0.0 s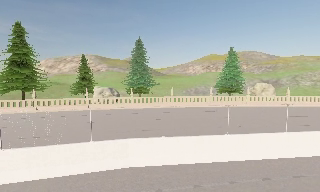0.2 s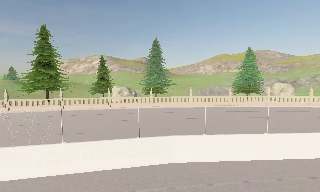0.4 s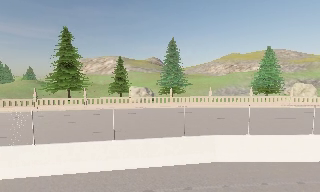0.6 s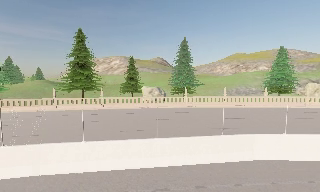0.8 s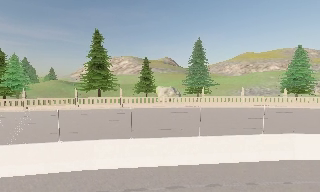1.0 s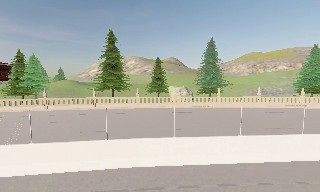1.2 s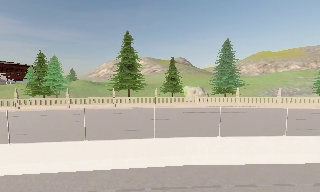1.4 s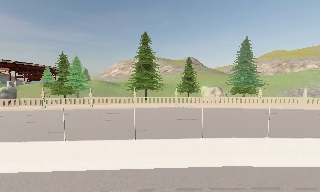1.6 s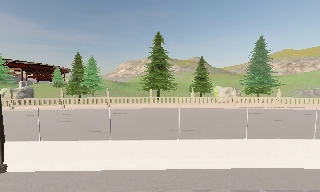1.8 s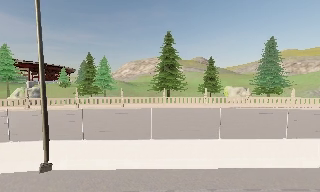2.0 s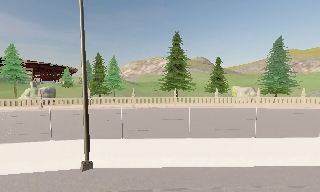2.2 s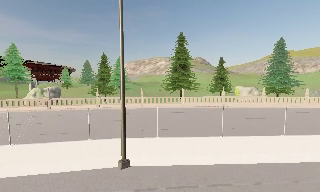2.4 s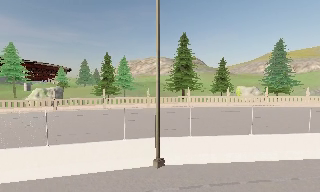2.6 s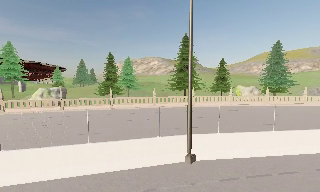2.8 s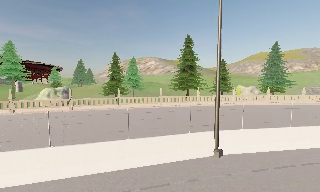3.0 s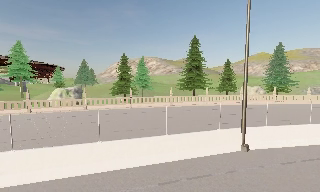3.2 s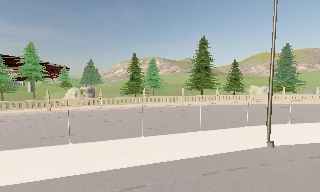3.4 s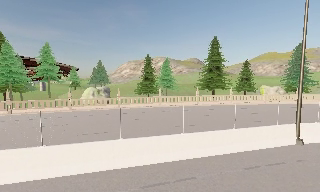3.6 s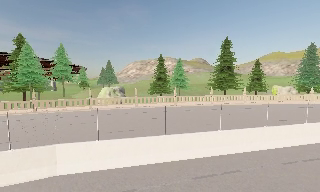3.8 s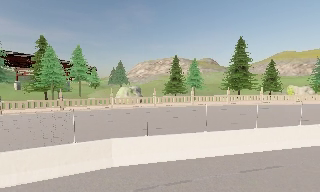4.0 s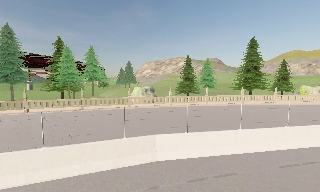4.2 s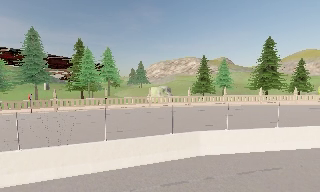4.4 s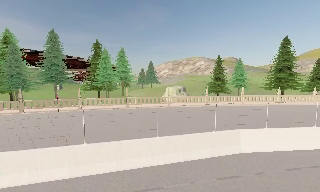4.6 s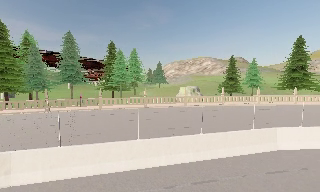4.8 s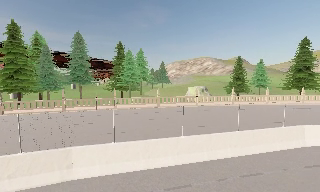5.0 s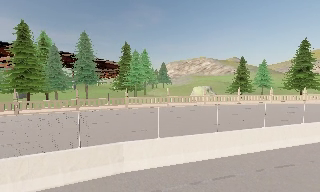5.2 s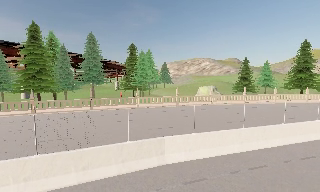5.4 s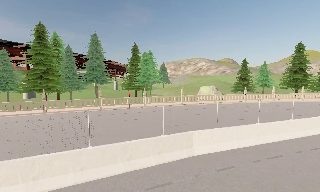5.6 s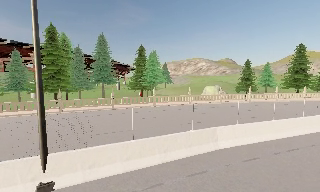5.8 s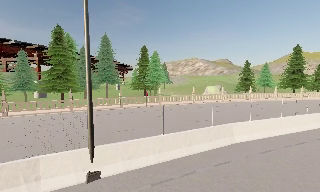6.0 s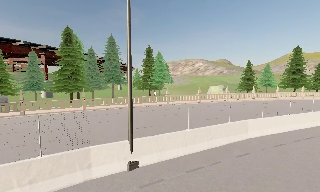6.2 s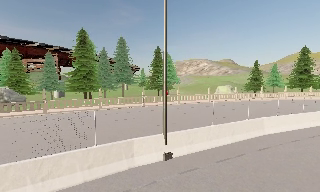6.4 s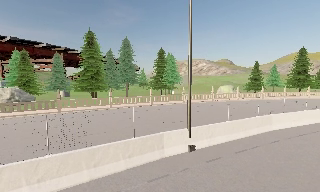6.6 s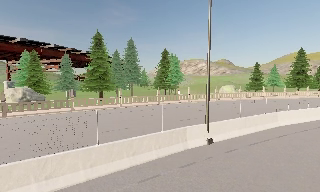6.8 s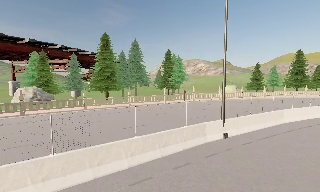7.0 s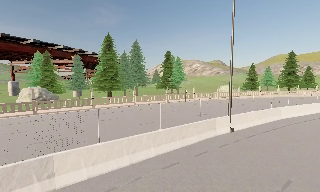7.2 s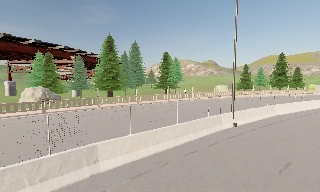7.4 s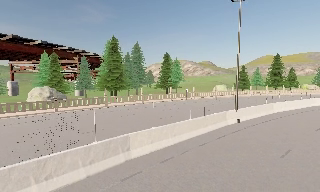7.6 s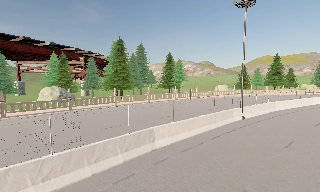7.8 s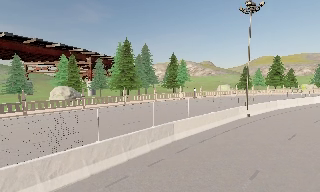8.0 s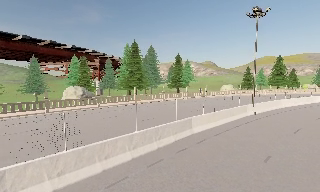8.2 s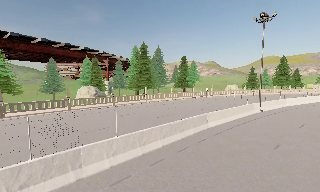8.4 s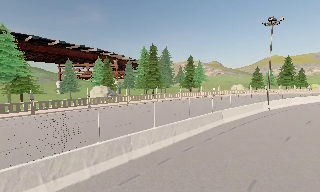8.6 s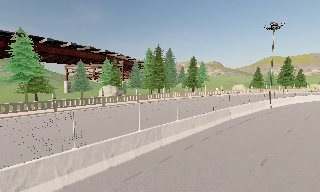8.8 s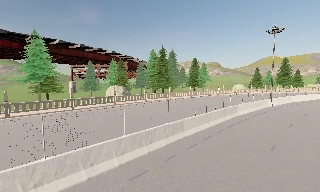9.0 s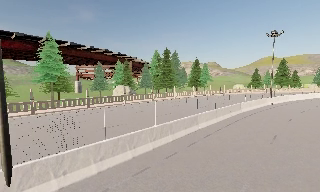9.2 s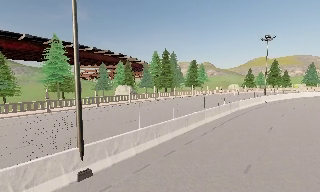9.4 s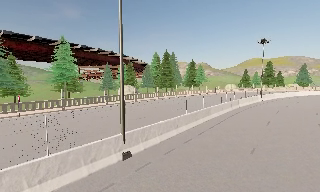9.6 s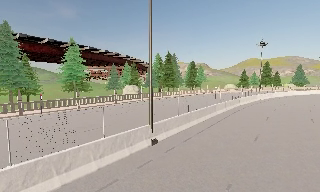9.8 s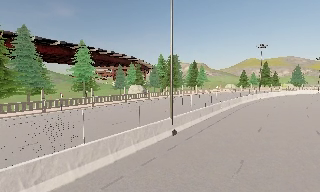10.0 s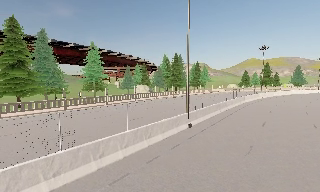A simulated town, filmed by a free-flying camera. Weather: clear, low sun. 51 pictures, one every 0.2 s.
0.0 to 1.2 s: The scene slides to the right, as the camera pans about 15 degrees to its left. It travels to its left, about 11 m, so close, fixed things drift to the right.
1.2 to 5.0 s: The camera travels to its left, about 35 m, so close, fixed things drift to the right.
5.0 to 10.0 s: The camera pans to its right, which is clockwise from overhead, by about 15 degrees. It travels to its left and backward, about 50 m, so close, fixed things drift to the right.
The film runs backward here.
